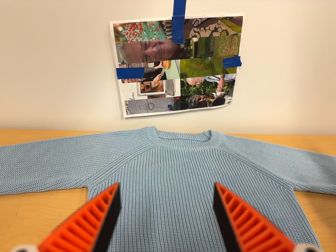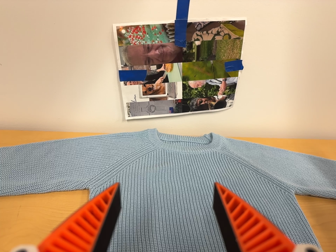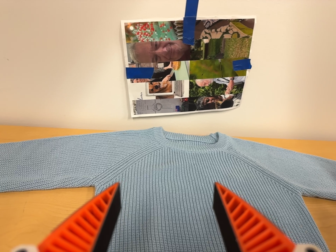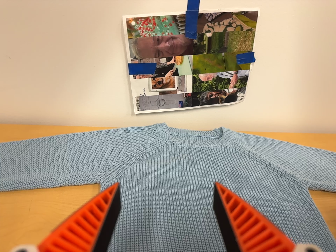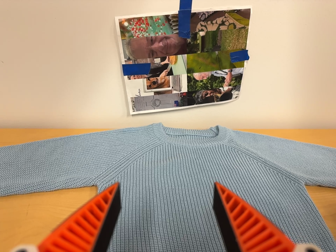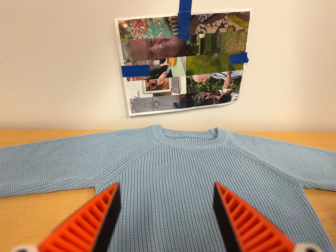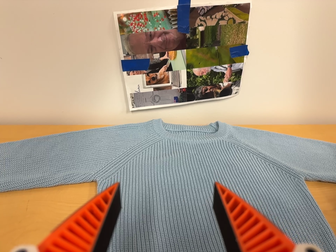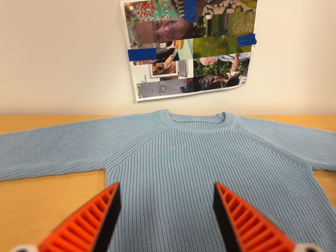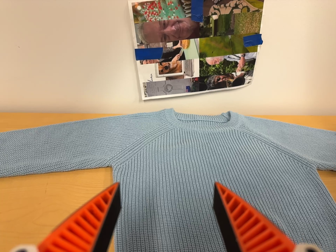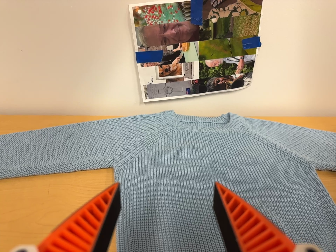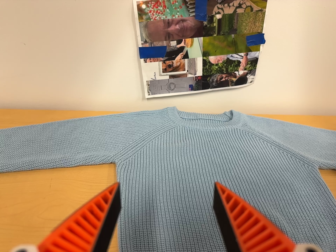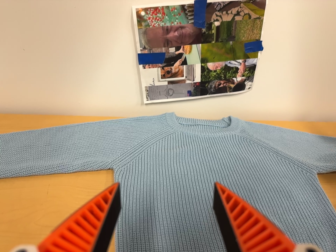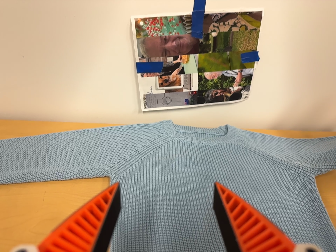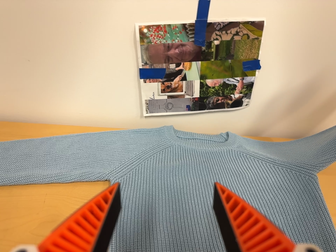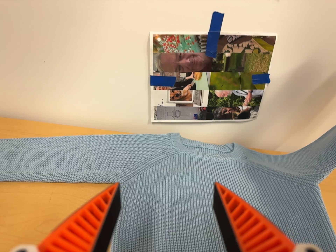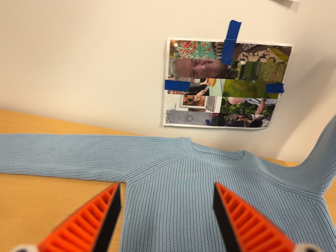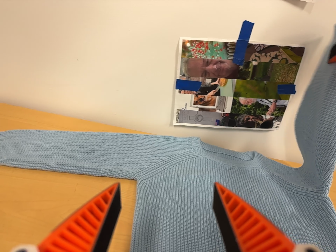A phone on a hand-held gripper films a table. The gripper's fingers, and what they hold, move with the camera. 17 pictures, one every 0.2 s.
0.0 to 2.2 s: The camera shifts only a little, or ends up much as it began.
2.2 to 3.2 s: The camera rolls about its line of sight by about 10 degrees, and the scene rotates clockwise.
The film runs forward here.
